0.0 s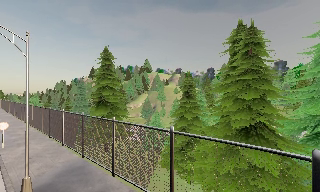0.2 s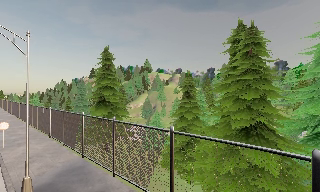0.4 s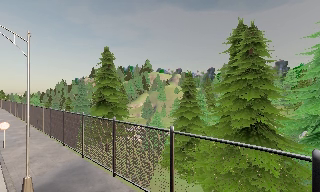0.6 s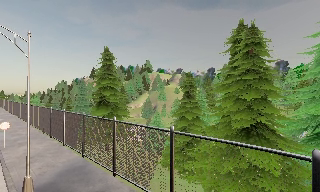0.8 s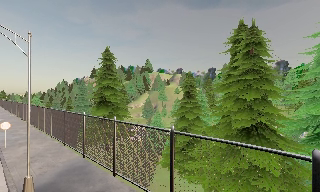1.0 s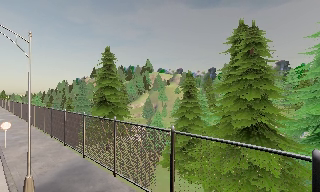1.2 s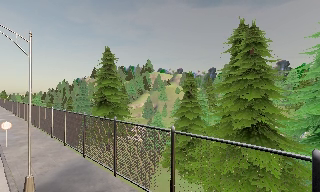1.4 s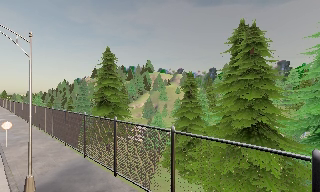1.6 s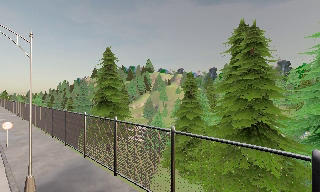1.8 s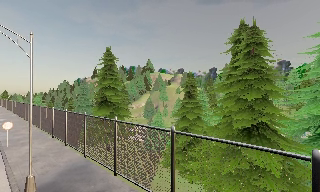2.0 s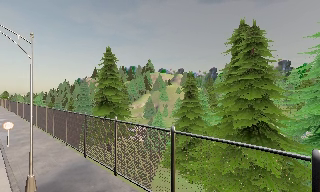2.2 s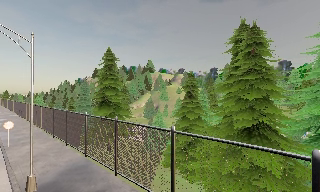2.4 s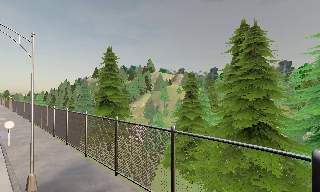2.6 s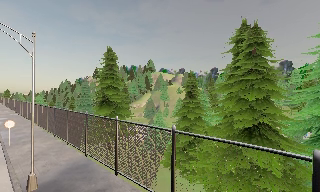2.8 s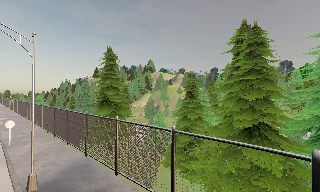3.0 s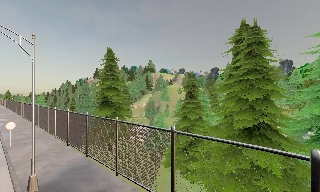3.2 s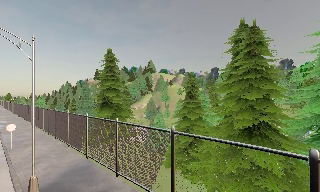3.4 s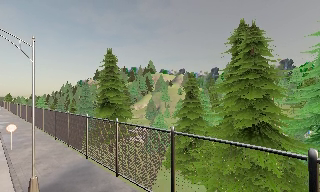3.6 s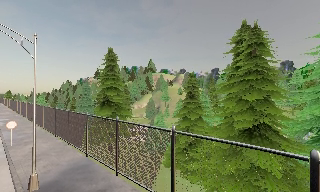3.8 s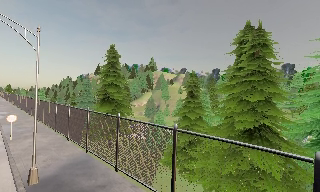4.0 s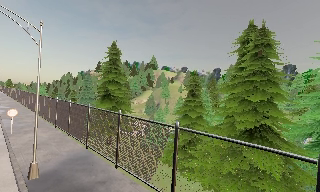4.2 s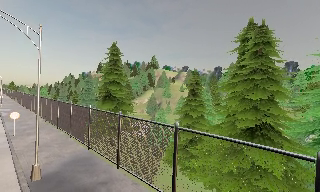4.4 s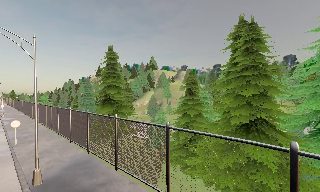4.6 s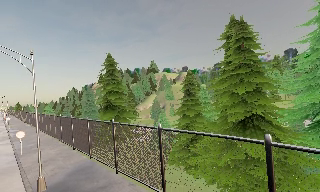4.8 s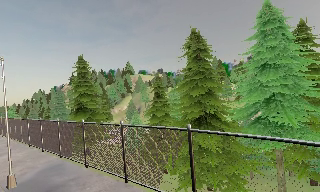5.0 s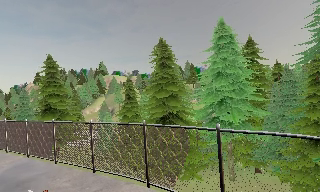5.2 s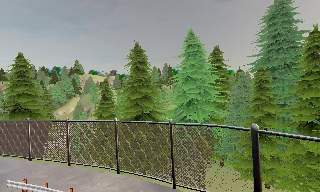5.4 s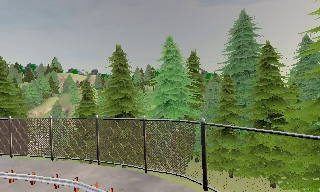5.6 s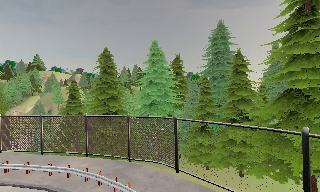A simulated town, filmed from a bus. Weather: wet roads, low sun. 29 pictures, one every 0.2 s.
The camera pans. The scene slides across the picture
to the left.
The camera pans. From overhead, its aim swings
clockwise.
0.0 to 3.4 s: The camera shifts only a little, or ends up much as it began.
3.4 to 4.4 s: The camera shifts only a little, or ends up much as it began.
4.4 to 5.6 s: The scene slides to the left, as the camera pans about 35 degrees to its right. It travels backward and to its right, about 10 m.
The film runs backward here.
